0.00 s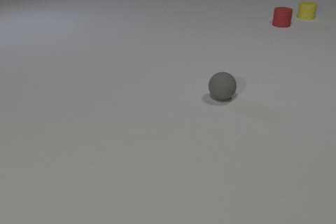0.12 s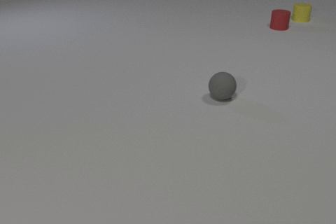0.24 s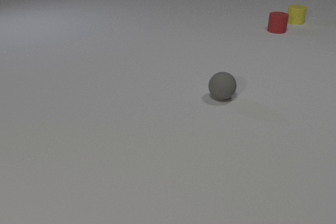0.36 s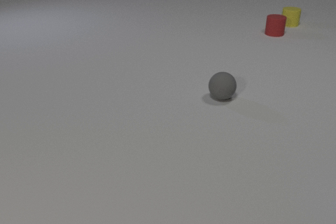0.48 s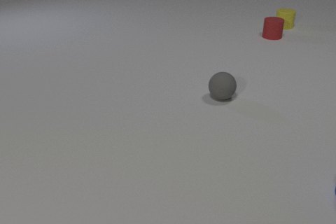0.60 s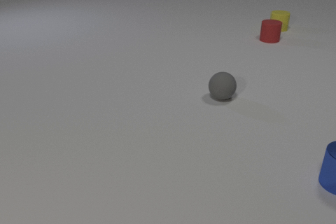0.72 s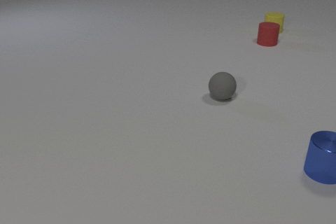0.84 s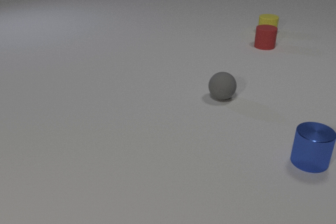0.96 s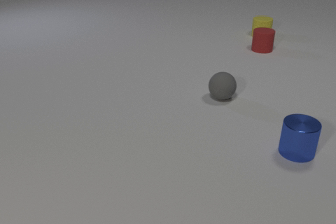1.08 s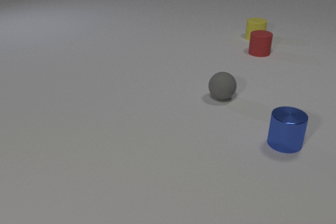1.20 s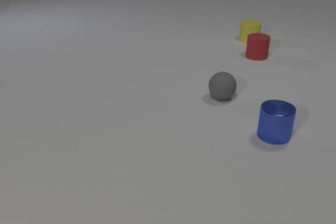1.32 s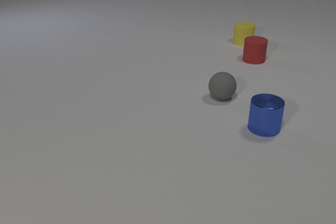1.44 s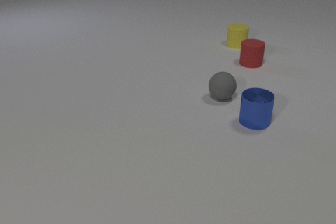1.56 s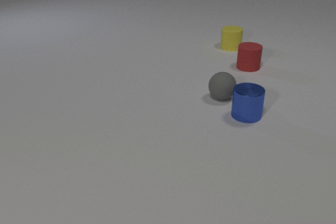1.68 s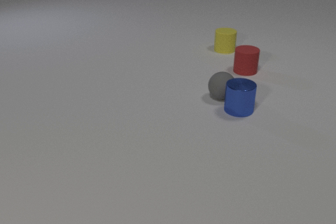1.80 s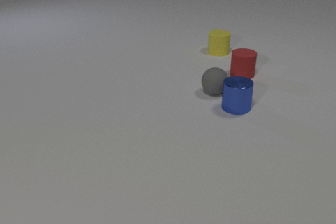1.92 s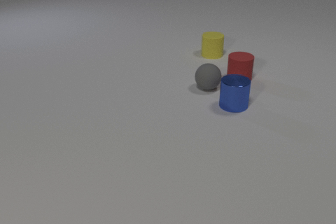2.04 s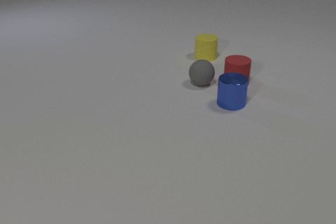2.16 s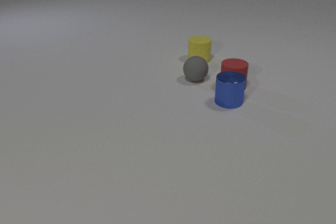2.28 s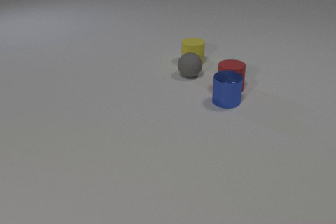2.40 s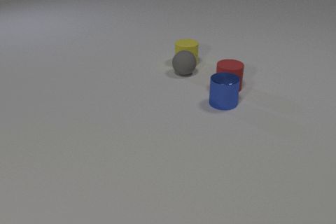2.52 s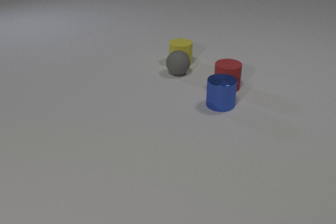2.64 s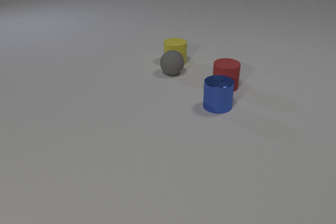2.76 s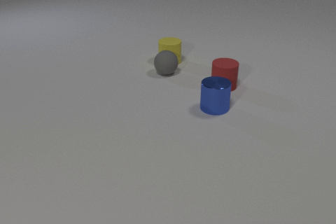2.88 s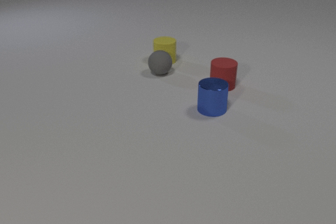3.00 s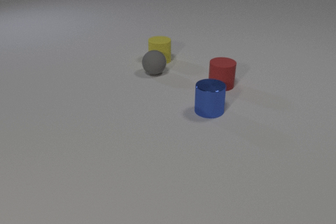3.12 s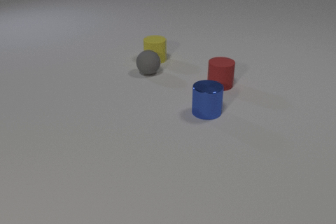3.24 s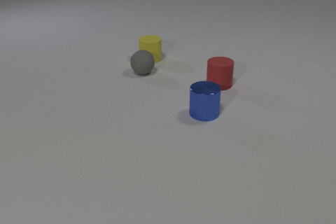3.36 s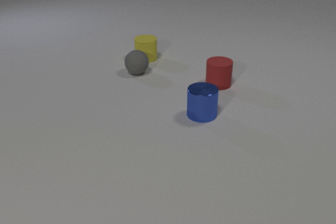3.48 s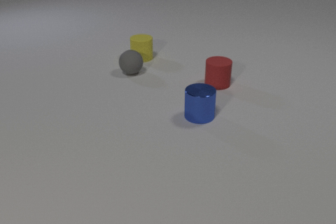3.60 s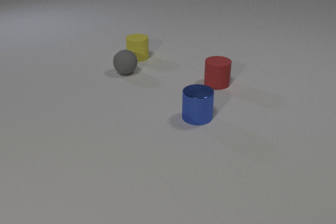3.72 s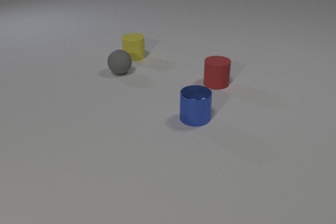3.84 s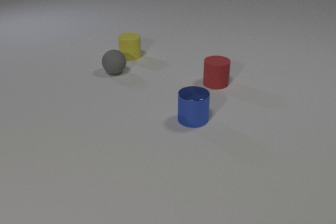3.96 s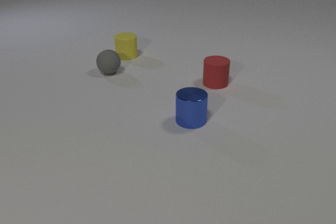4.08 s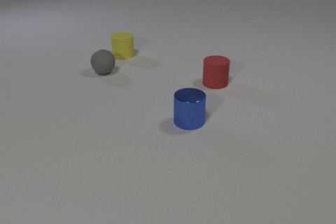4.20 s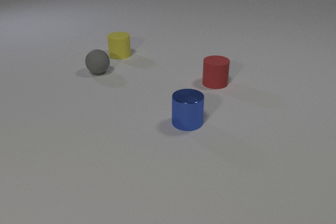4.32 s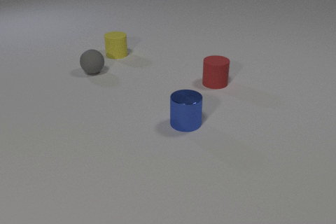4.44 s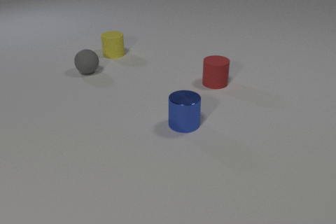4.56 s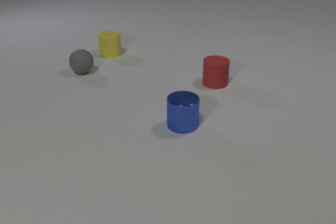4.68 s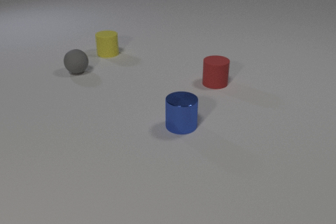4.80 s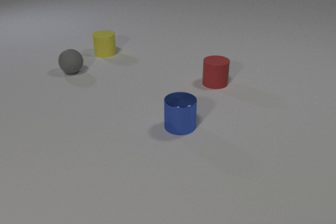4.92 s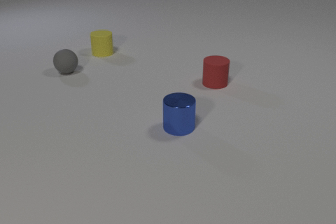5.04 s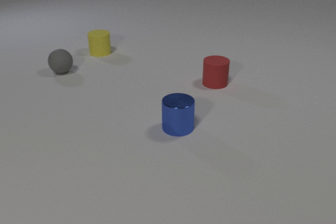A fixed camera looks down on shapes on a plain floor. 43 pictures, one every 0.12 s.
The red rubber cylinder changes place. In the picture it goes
toward the camera.
The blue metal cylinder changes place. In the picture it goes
to the left.
0.00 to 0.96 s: The blue metal cylinder comes in at the right edge, slides to the left and away from the camera. The red rubber cylinder slides toward the camera. The yellow rubber cylinder slides toward the camera and to the left.
0.96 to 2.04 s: The blue metal cylinder slides away from the camera and to the left. The gray rubber sphere rolls away from the camera and to the left. The red rubber cylinder slides toward the camera. The yellow rubber cylinder slides toward the camera and to the left. The blue metal cylinder and the gray rubber sphere collide.
2.04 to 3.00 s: The blue metal cylinder slides to the left and toward the camera. The gray rubber sphere rolls to the left and away from the camera. The red rubber cylinder slides to the left and toward the camera. The yellow rubber cylinder slides to the left. The blue metal cylinder and the red rubber cylinder collide. The gray rubber sphere and the yellow rubber cylinder collide.
3.00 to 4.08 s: The blue metal cylinder slides toward the camera and to the left. The gray rubber sphere rolls to the left. The red rubber cylinder slides to the left. The yellow rubber cylinder slides to the left and away from the camera.
4.08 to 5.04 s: The blue metal cylinder slides toward the camera and to the left. The gray rubber sphere rolls to the left. The yellow rubber cylinder slides to the left and away from the camera.
How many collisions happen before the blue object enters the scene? 0.
How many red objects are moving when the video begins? 1.
How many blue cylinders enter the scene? 1.
